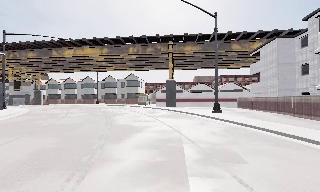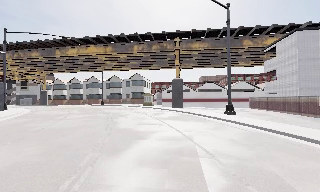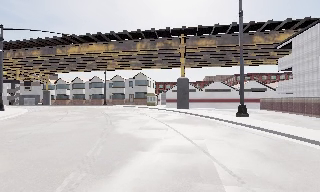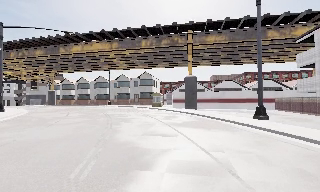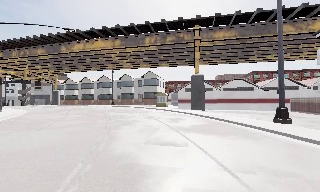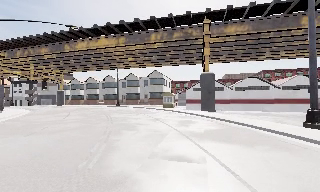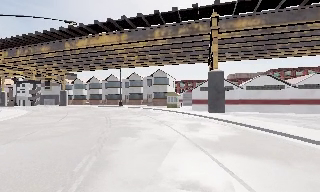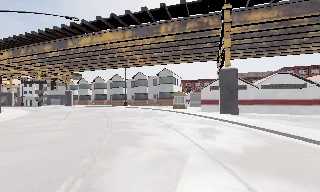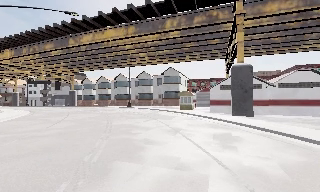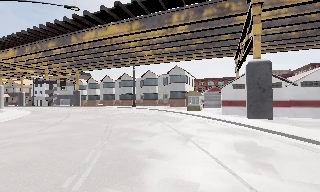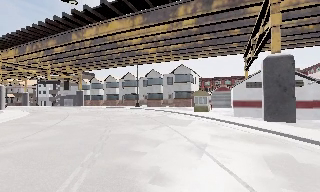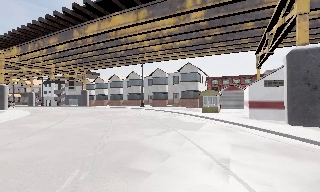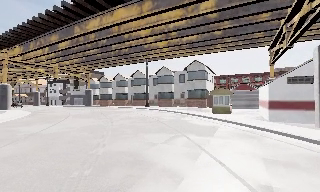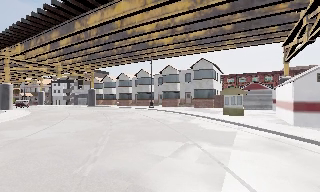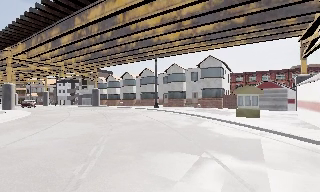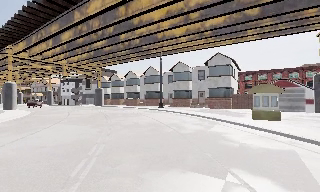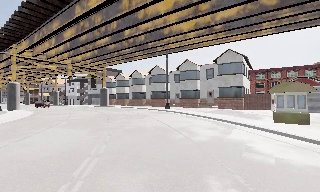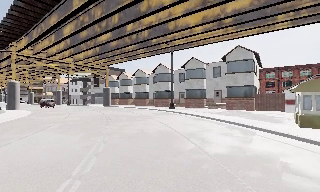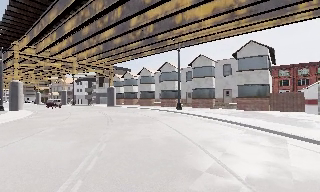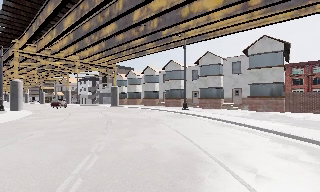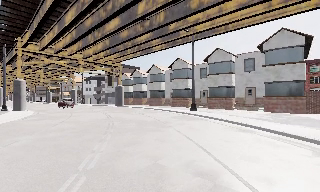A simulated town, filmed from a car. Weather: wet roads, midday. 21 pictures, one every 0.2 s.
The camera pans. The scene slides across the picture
to the right.
The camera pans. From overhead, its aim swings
counterclockwise.
0.0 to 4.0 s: The camera swings to its left by about 35 degrees, and the scene slides to the right. It travels forward, about 30 m.
The film runs forward here.
